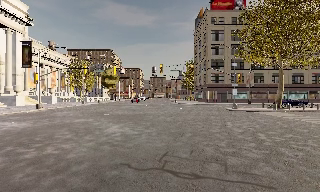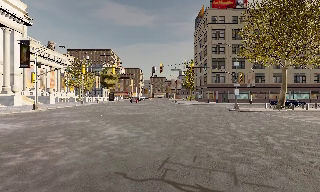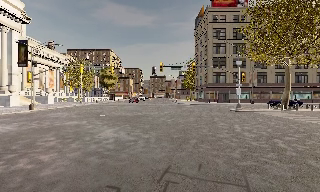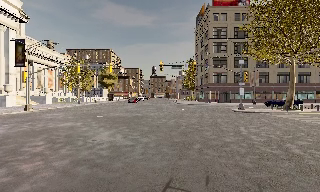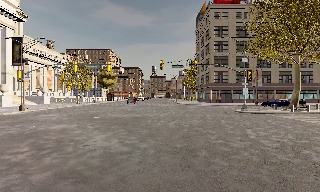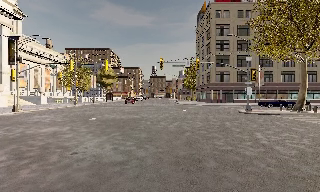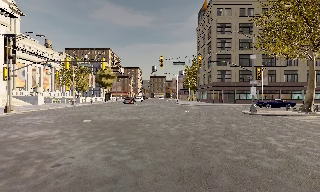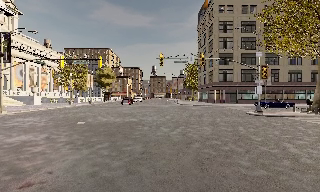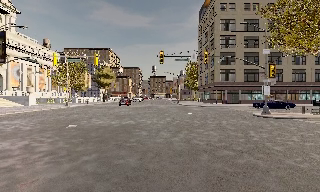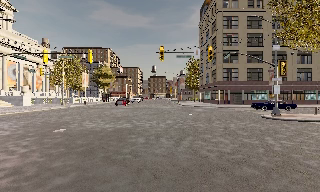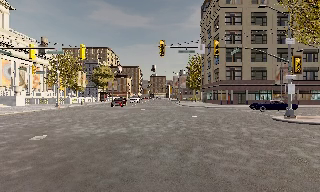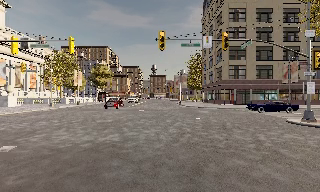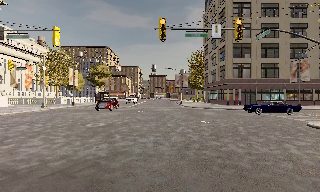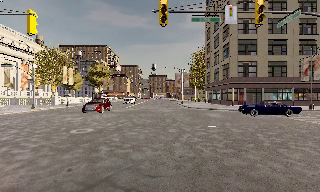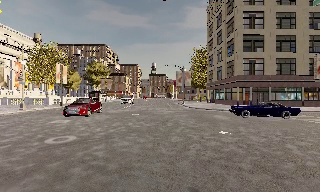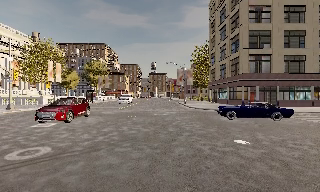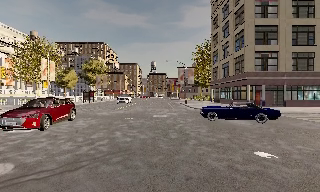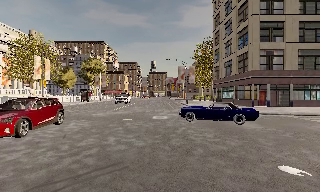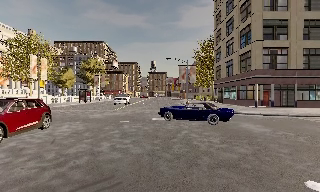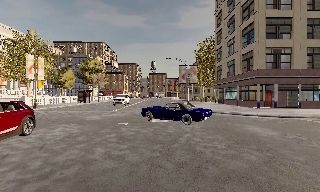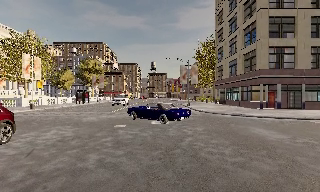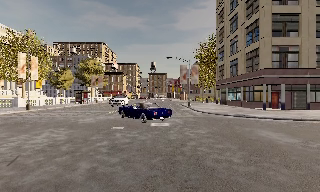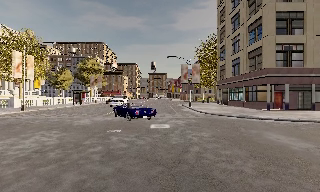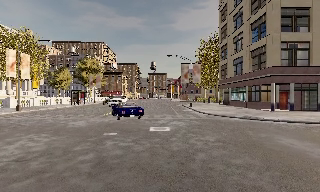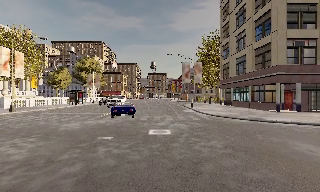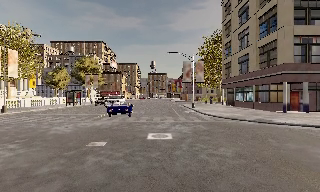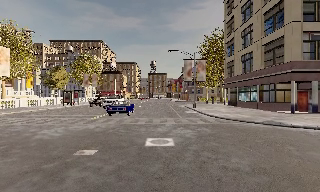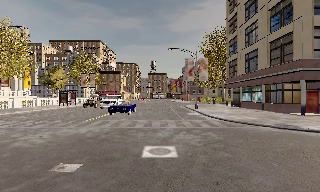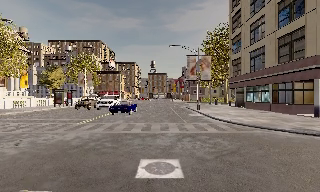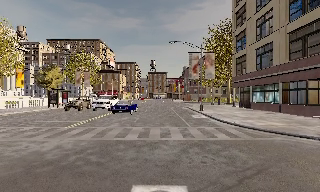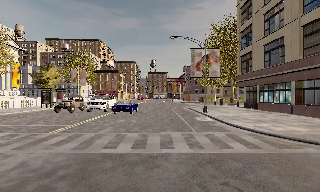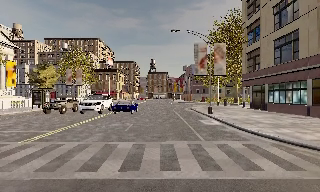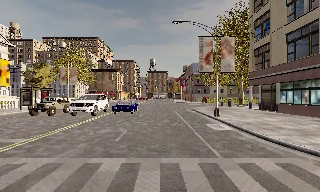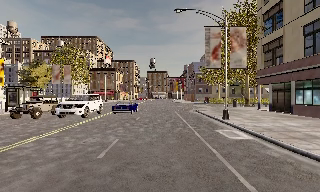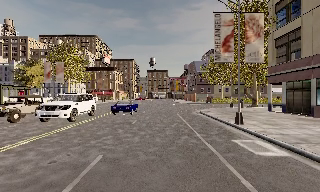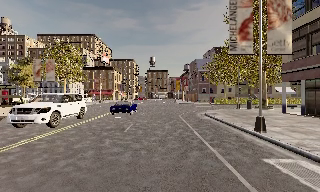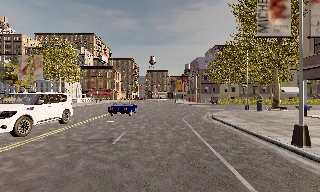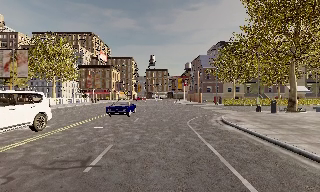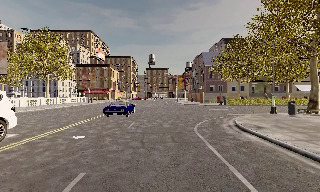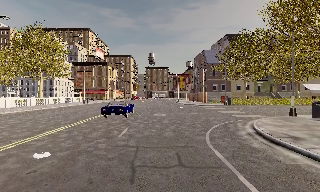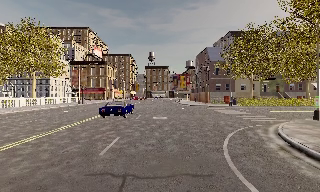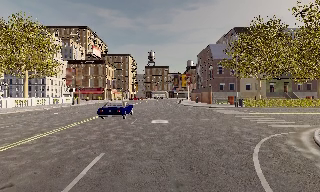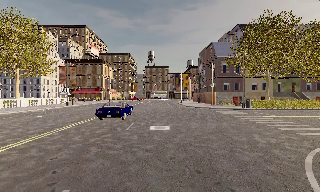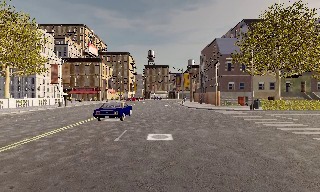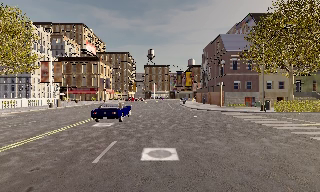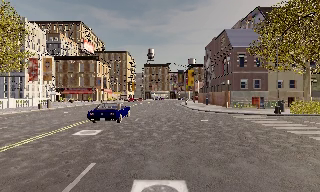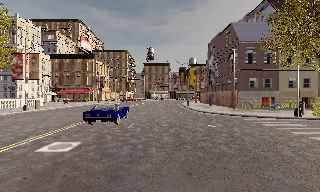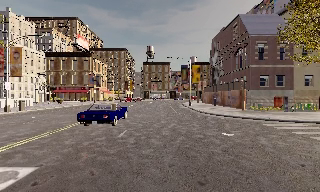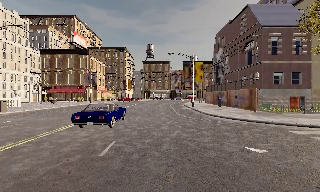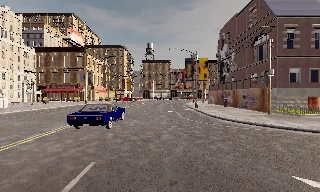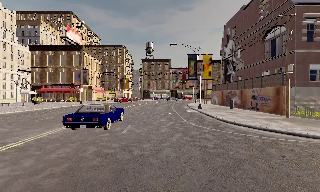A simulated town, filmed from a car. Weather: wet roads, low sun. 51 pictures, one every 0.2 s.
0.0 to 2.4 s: The camera travels forward, about 12 m, so what stands in front looms larger. It gains speed.
2.4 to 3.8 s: The camera travels forward, about 9 m, so what stands in front looms larger. It loses speed.
3.8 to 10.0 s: The camera travels forward, about 50 m, so what stands in front looms larger. It gains speed.
The film runs forward here.
